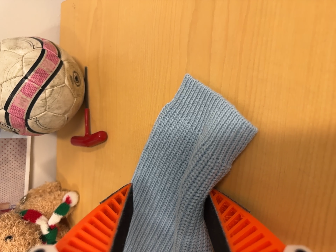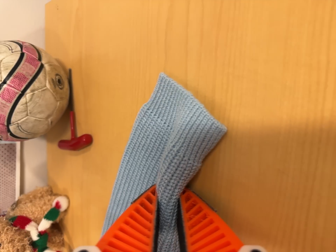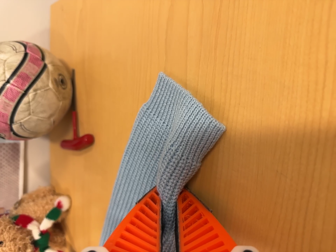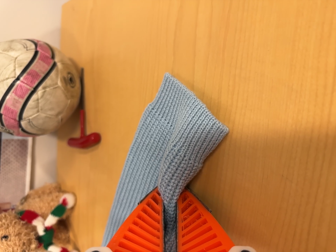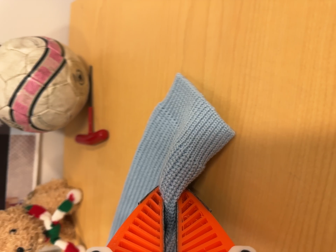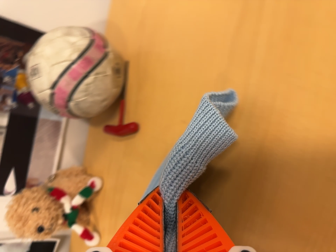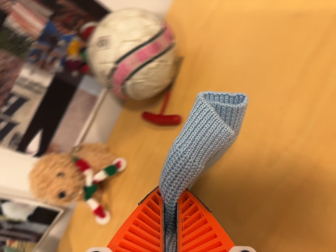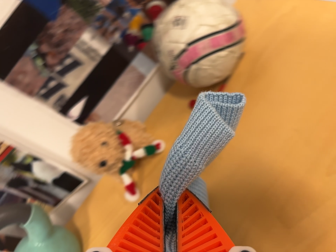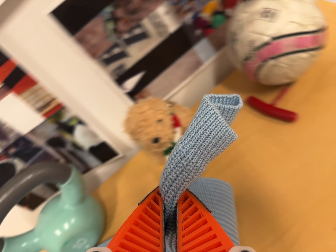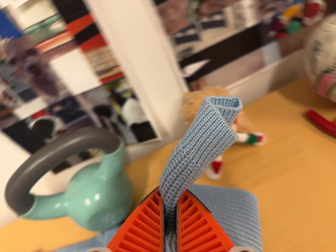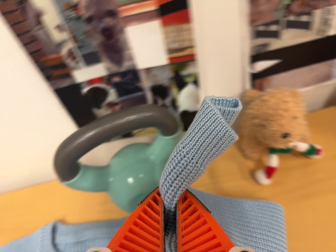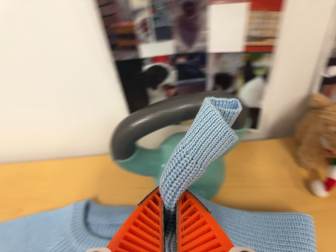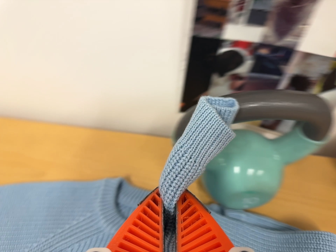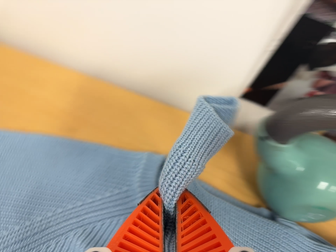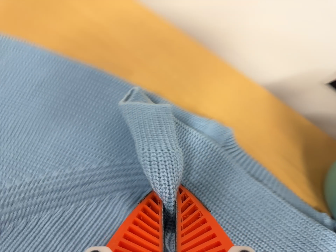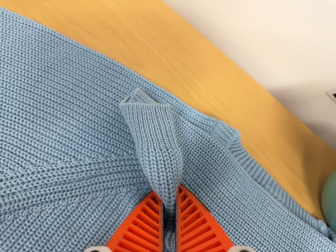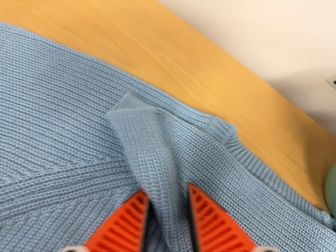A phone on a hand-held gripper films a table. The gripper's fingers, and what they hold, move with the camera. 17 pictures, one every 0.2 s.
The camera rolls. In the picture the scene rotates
clockwise.
0.0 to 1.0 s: The camera rolls about its line of sight by about 10 degrees, and the scene rotates clockwise.
1.0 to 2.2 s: The camera travels to its left, about 40 cm, so close, fixed things drift to the right. It rolls about its line of sight by about 70 degrees, and the scene rotates clockwise.
2.2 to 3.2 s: The camera travels to its left and forward, about 26 cm, so close, fixed things drift to the right. Its aim tips toward the bottom of its view by about 20 degrees, and the scene shifts upward. It rolls about its line of sight by about 40 degrees, and the scene rotates clockwise.
The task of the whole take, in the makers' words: right arm across.
The film runs forward here.
